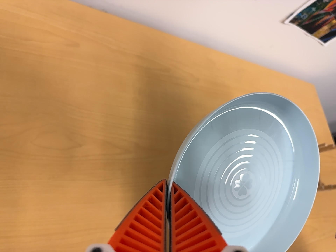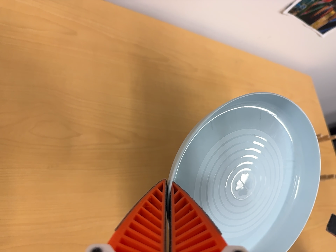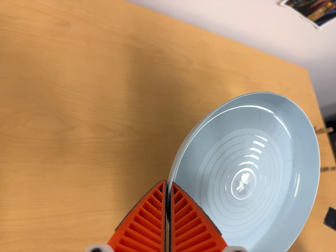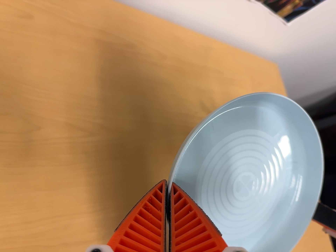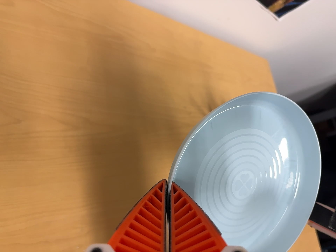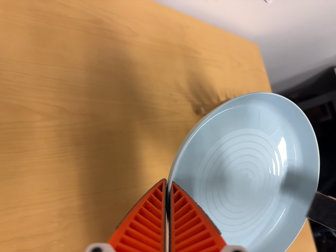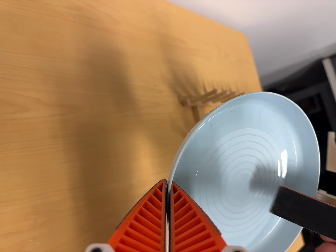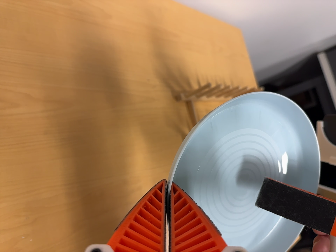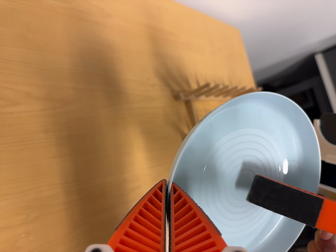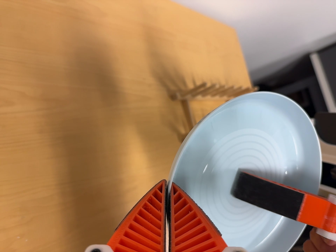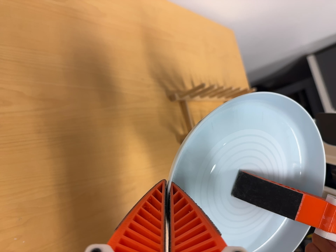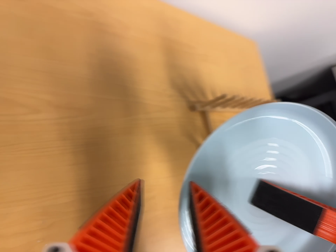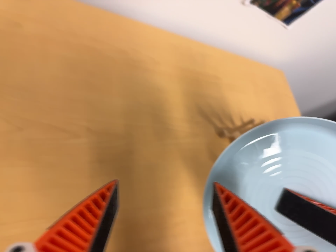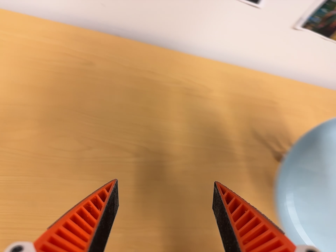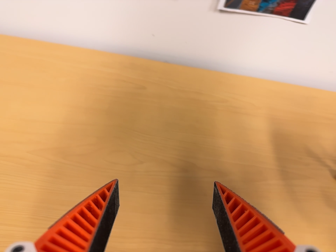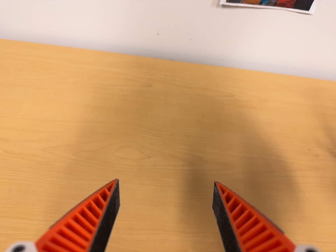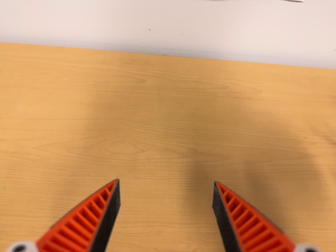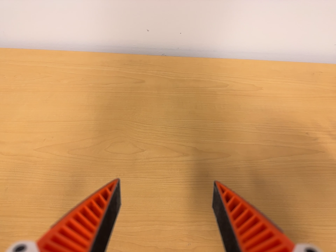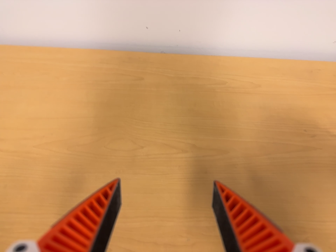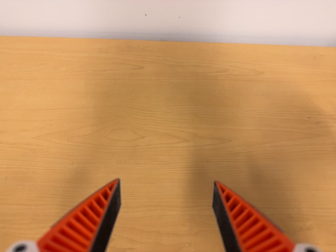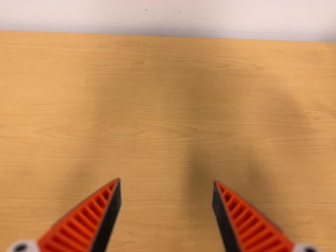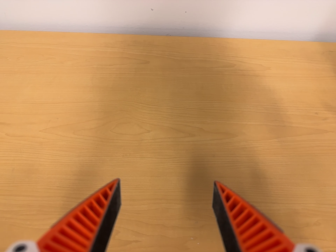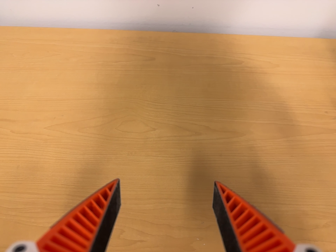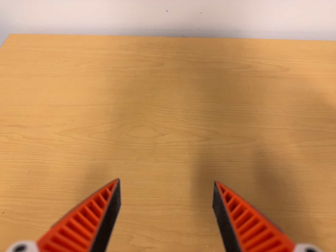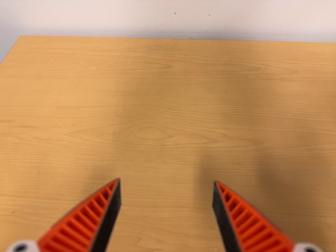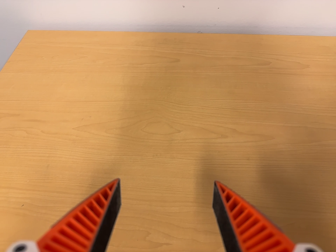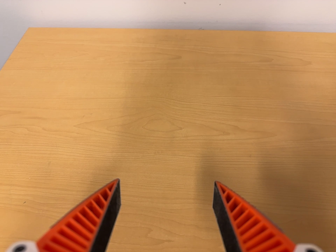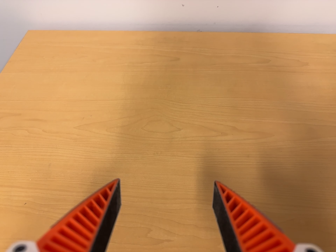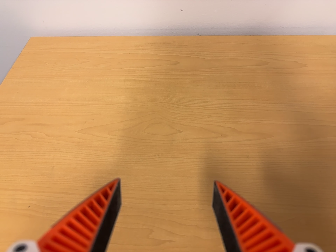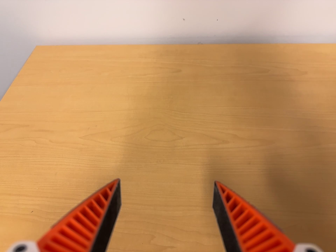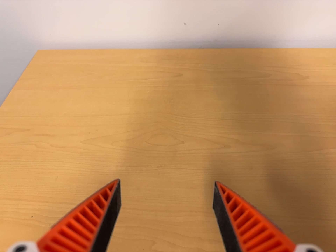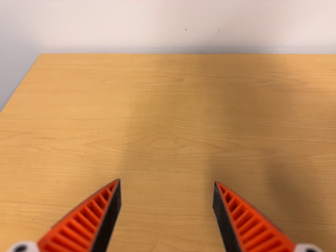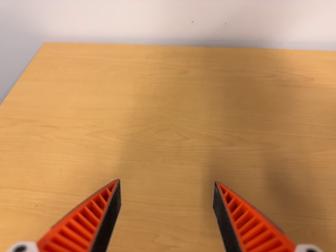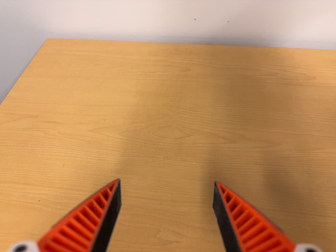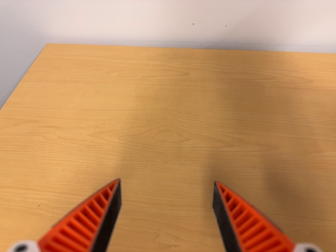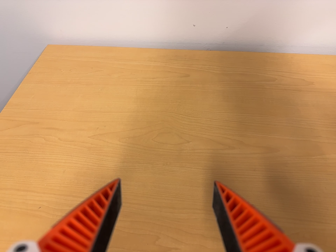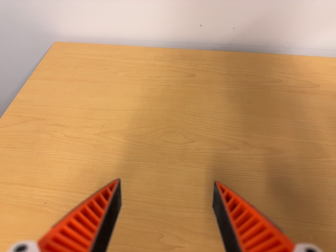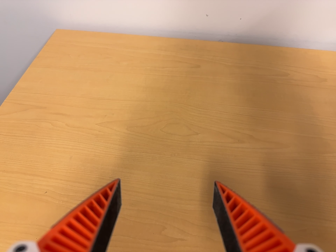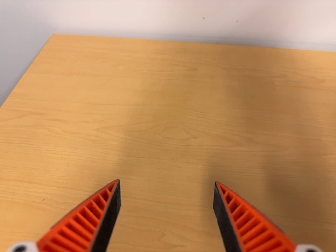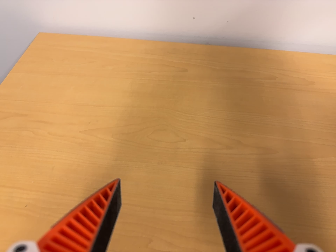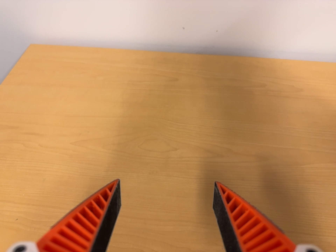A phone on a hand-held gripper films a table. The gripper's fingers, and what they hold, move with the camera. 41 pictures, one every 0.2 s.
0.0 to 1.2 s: The camera pans to its right by about 10 degrees. It travels forward and to its right, about 7 cm, so what stands in front looms larger. Its aim tips toward the bottom of its view by about 10 degrees, and the scene shifts upward.
1.2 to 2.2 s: The camera shifts only a little, or ends up much as it began.
2.2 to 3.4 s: The camera pans to its left by about 35 degrees. It travels toward the bottom of its view, backward and to its right, about 12 cm. Its aim tips toward the top of its view by about 25 degrees. It rolls about its line of sight by about 10 degrees, and the scene rotates counterclockwise.
3.4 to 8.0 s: The camera shifts only a little, or ends up much as it began.
The film runs forward here.
